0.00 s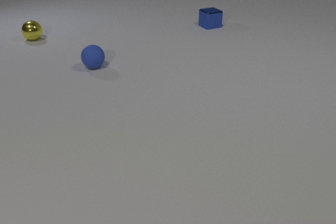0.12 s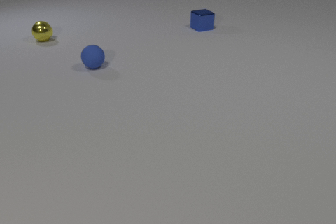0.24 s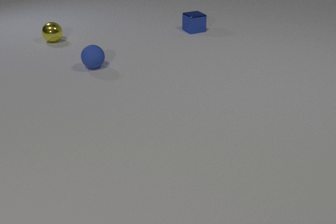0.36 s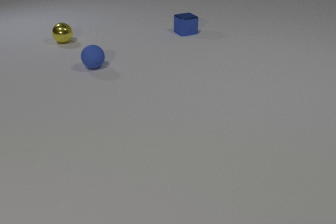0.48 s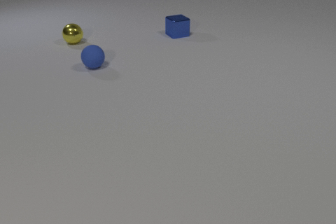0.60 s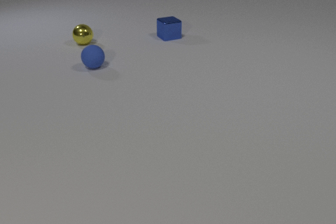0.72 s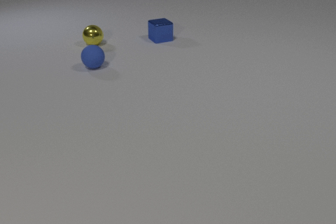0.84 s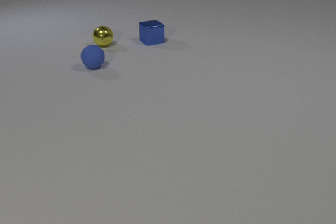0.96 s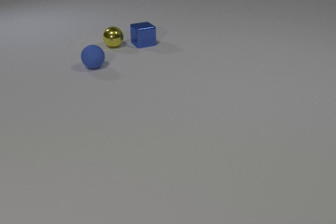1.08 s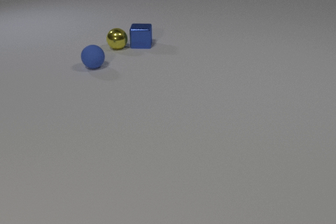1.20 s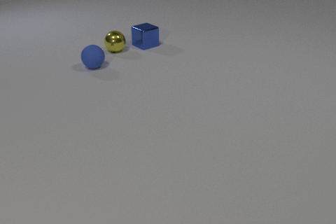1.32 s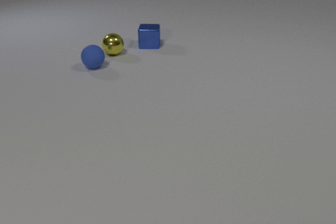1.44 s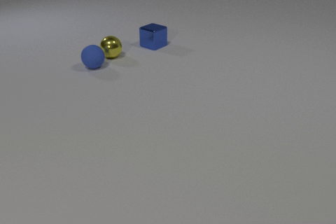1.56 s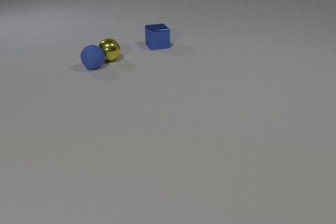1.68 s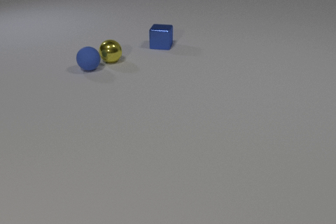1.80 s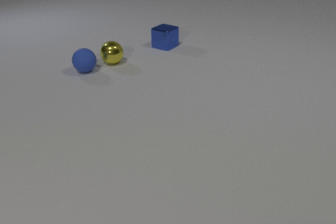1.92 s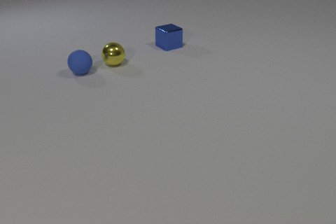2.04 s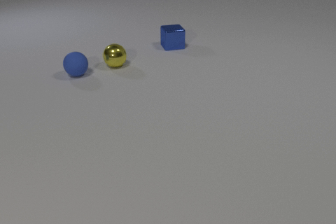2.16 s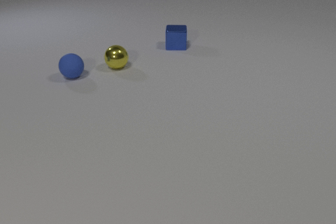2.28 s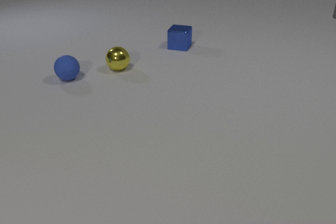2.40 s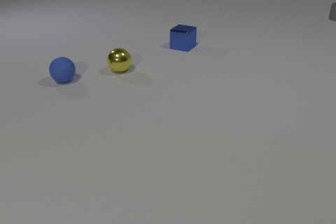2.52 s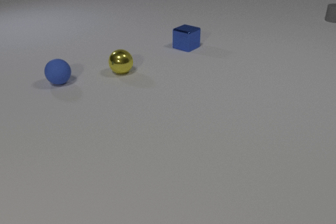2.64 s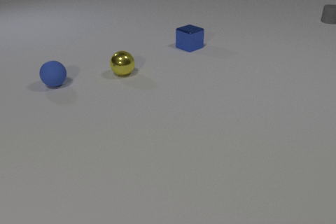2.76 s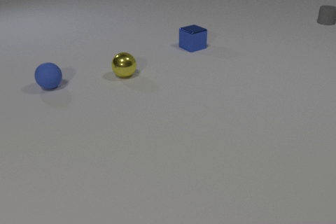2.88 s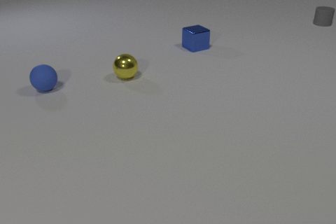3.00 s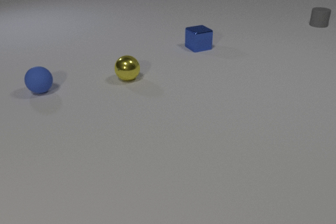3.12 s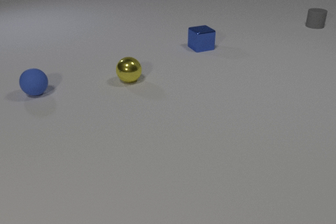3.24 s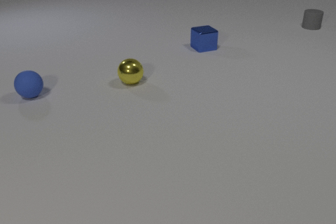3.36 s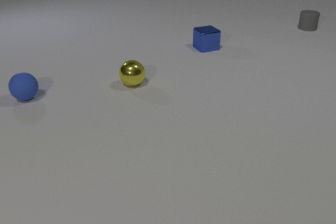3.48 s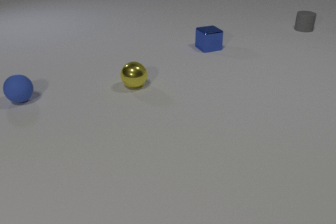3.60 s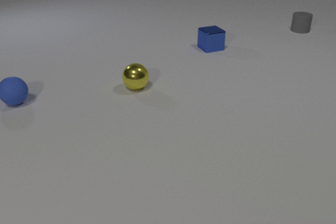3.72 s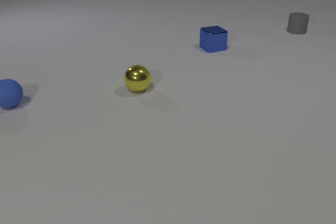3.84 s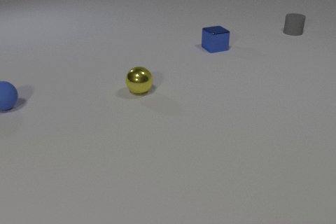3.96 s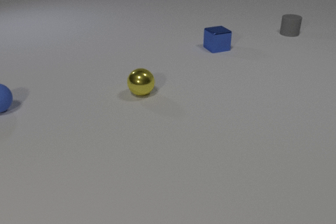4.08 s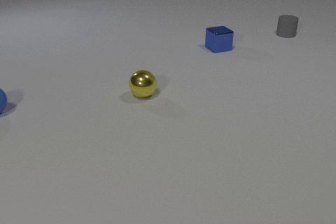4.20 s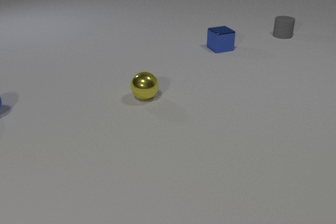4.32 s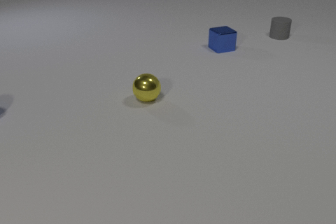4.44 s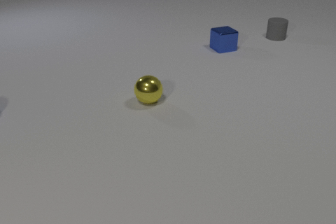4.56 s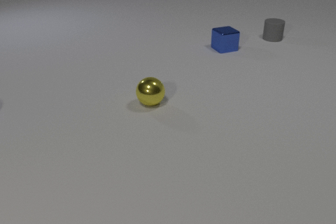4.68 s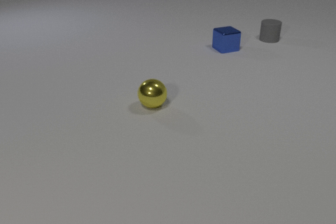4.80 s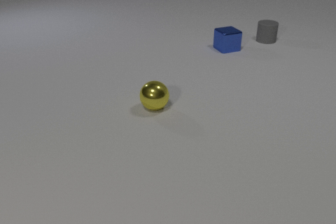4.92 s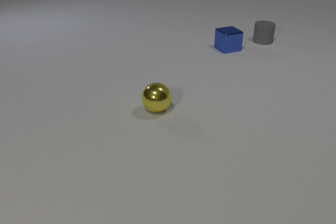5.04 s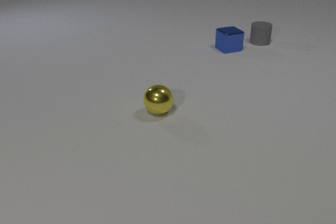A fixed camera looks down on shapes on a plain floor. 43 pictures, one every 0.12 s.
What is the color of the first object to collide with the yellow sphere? blue.
Are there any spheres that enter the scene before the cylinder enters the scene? no.
Are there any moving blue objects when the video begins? yes.
0.00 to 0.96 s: The blue metal cube slides to the left and toward the camera. The yellow metal sphere rolls to the right and toward the camera.
0.96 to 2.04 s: The blue metal cube slides to the right. The yellow metal sphere rolls toward the camera. The blue rubber sphere rolls to the left and toward the camera. The blue metal cube and the yellow metal sphere collide. The yellow metal sphere and the blue rubber sphere collide.
2.04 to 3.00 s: The blue metal cube slides to the right. The yellow metal sphere rolls toward the camera. The blue rubber sphere rolls to the left and toward the camera. The gray rubber cylinder comes in at the right edge, slides toward the camera and to the left.
3.00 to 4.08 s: The blue metal cube slides to the right. The yellow metal sphere rolls toward the camera. The blue rubber sphere rolls to the left and toward the camera. The gray rubber cylinder slides toward the camera and to the left.
4.08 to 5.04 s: The blue metal cube slides to the right. The yellow metal sphere rolls toward the camera and to the right. The blue rubber sphere rolls to the left, leaves at the left edge. The gray rubber cylinder slides toward the camera and to the left.
